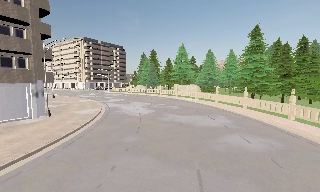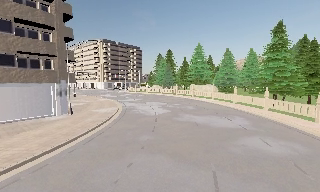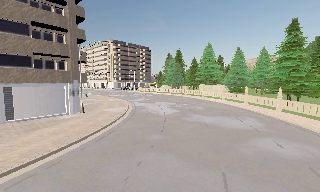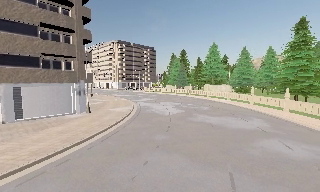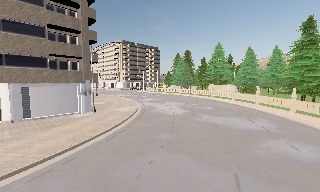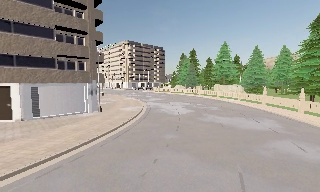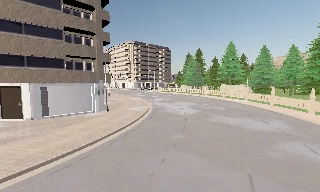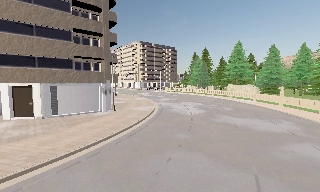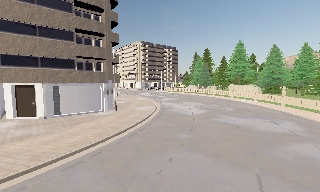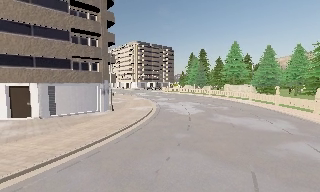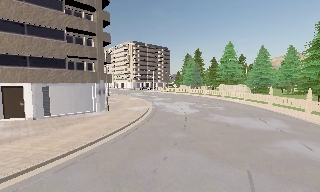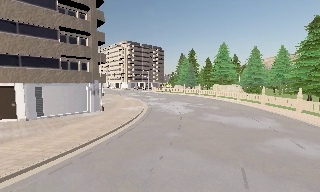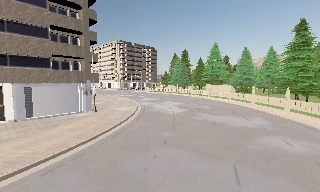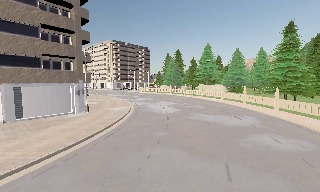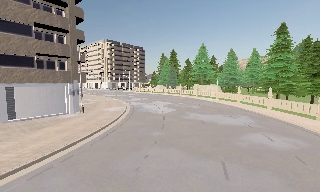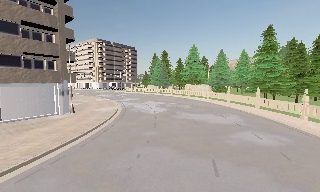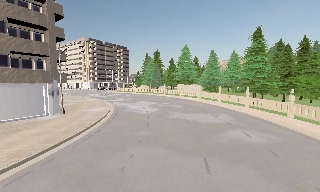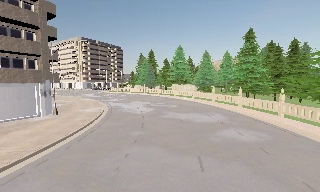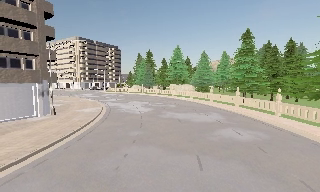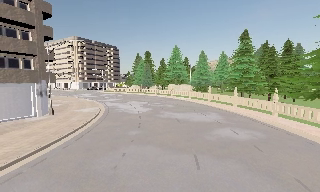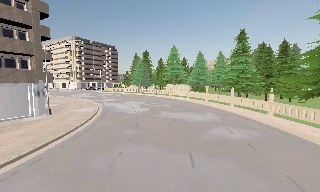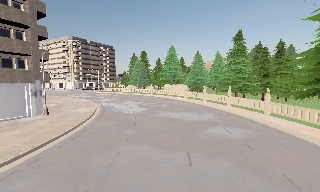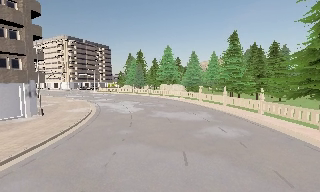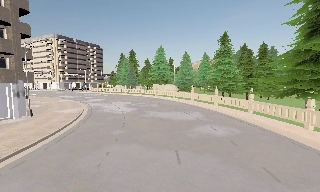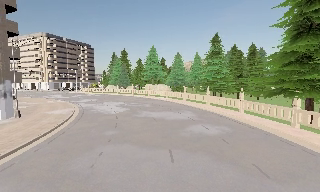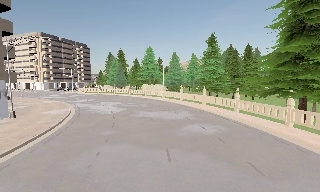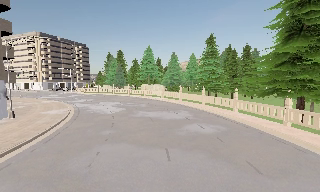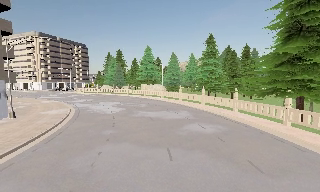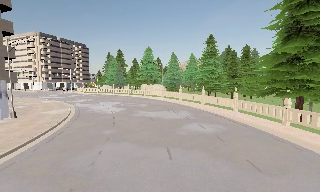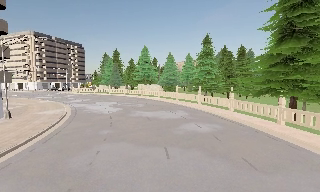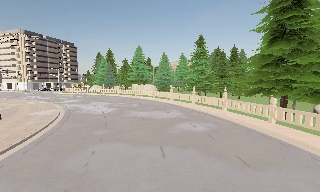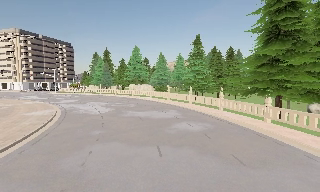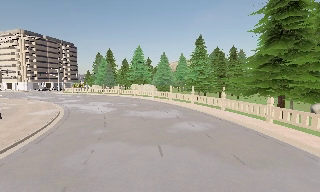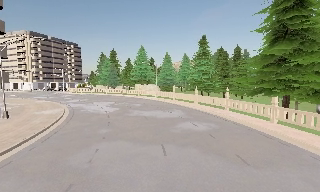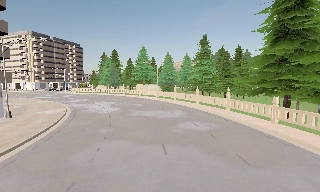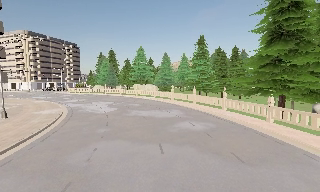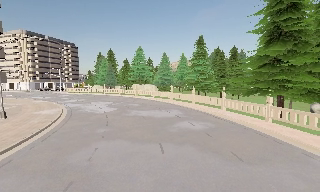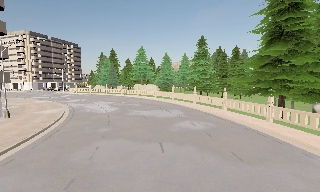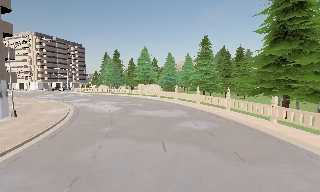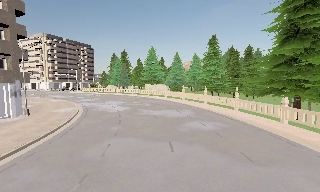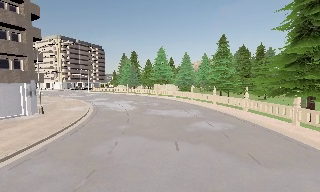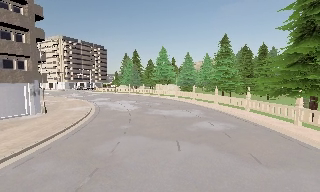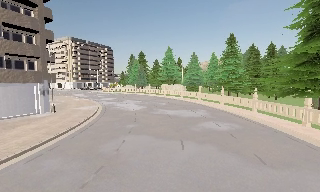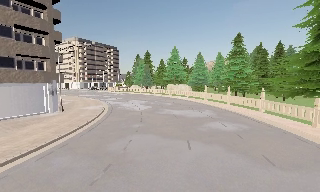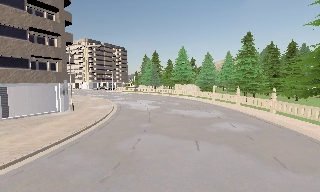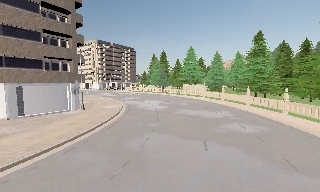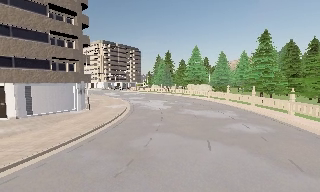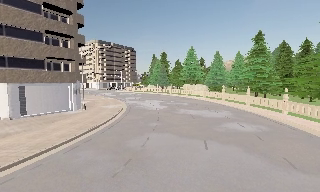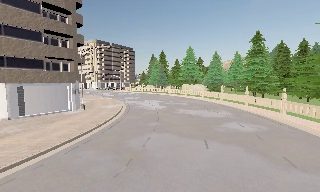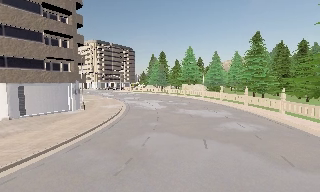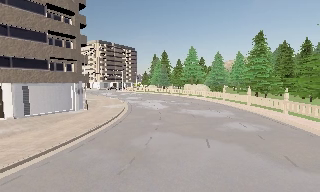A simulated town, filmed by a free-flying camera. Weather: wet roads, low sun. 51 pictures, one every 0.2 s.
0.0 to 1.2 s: The scene slides to the right, as the camera pans about 15 degrees to its left.
1.2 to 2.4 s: The camera shifts only a little, or ends up much as it began.
2.4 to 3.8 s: The scene slides to the left, as the camera pans about 15 degrees to its right.
3.8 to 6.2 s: The camera pans to its right, which is clockwise from overhead, by about 15 degrees. It travels backward, about 1 m, so what stands in front gets smaller.
6.2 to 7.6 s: The camera travels backward, about 0.5 m, so what stands in front gets smaller.
7.6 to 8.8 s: The camera pans to its left, which is counterclockwise from overhead, by about 15 degrees.
8.8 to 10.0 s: The camera shifts only a little, or ends up much as it began.
The film runs backward here.
